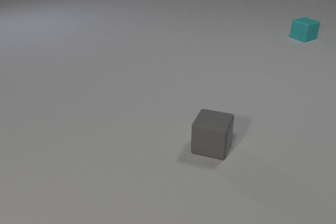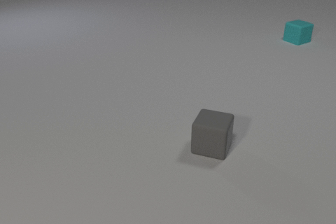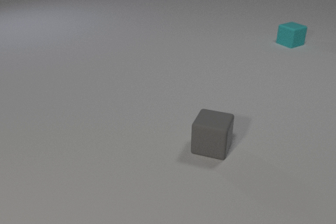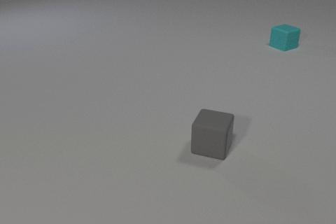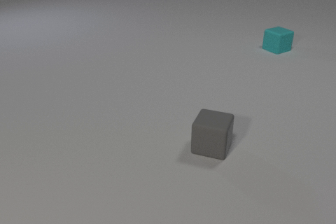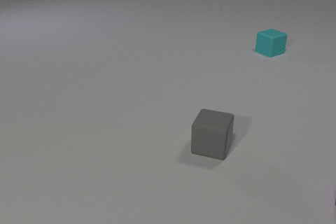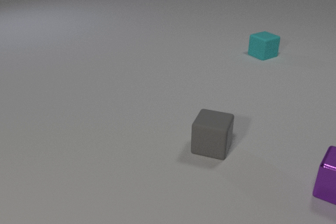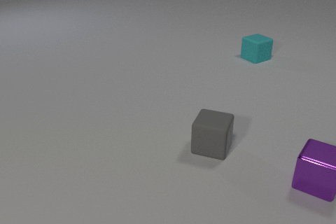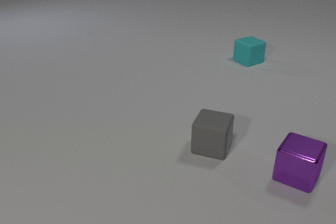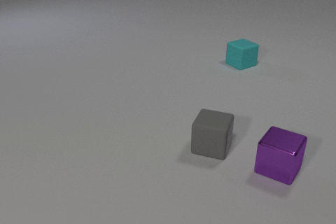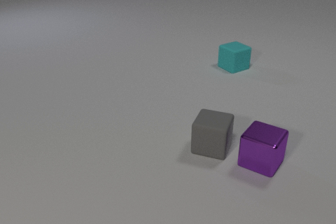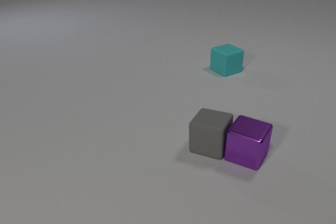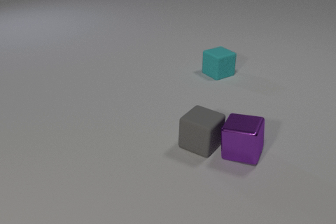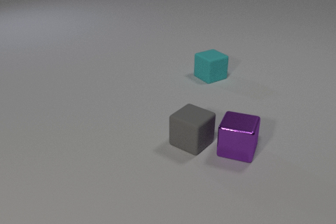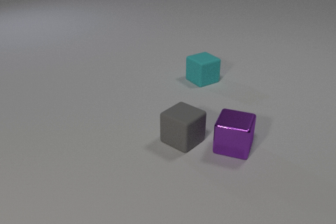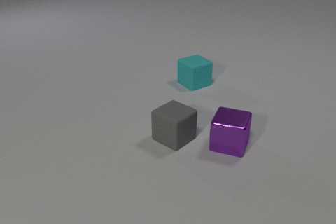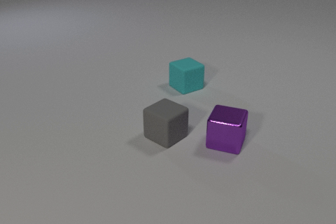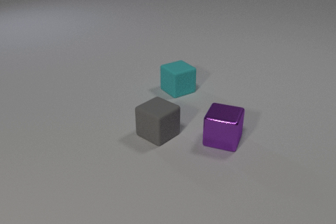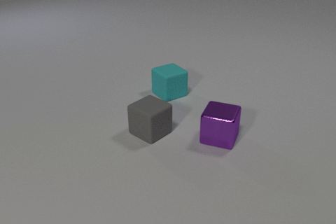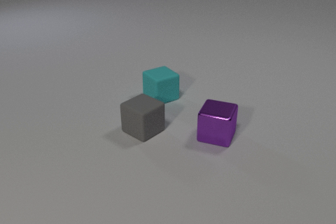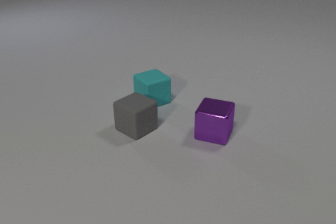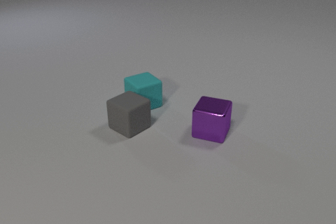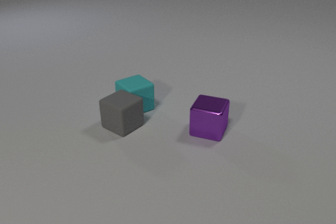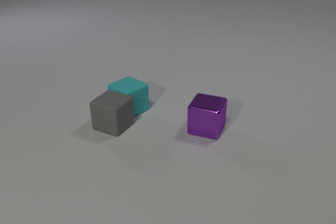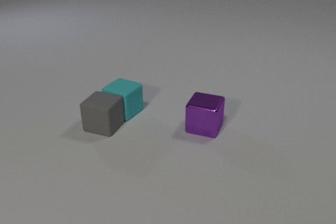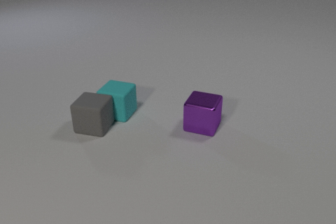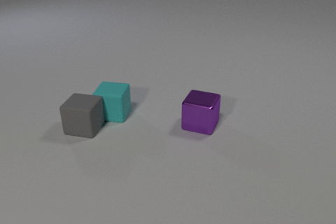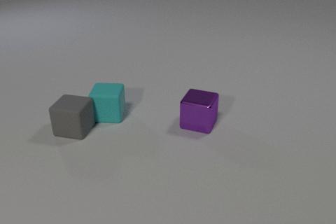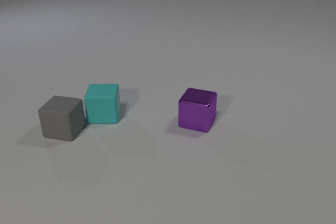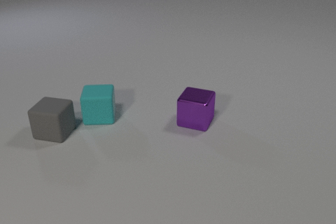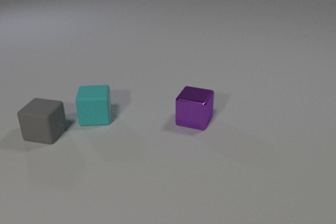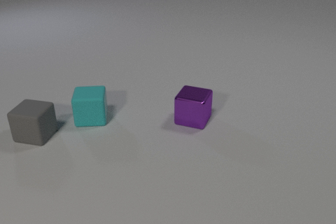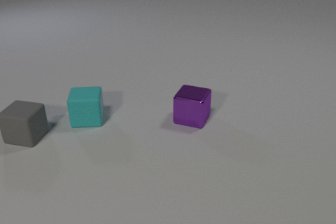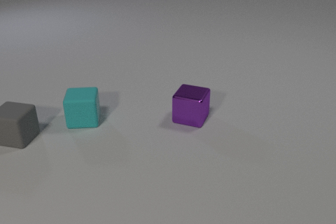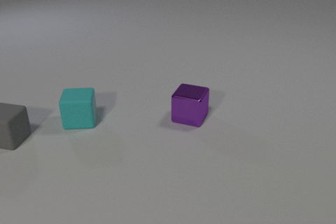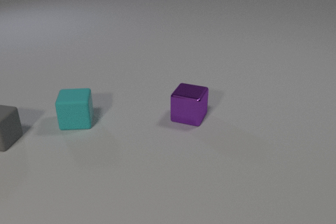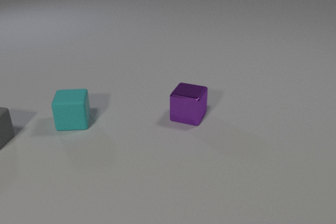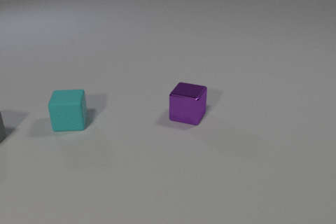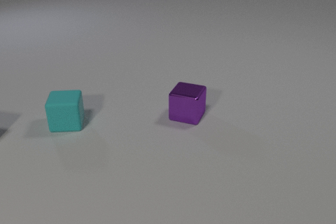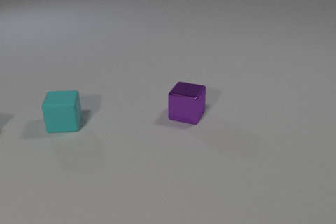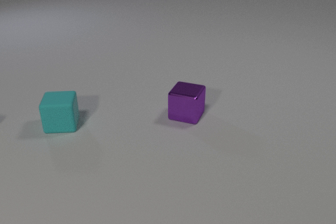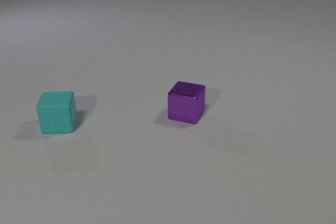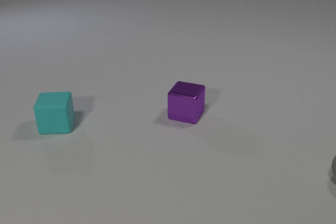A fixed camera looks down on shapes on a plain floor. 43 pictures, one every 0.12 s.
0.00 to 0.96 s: The purple metal cube comes in at the right edge, slides to the left. The cyan rubber cube slides toward the camera and to the left.
0.96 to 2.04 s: The purple metal cube slides to the left and away from the camera. The gray rubber cube slides to the left, spins so that its near face slides to the left, clockwise seen from above. The cyan rubber cube slides toward the camera and to the left. The purple metal cube and the gray rubber cube collide.
2.04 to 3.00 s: The purple metal cube slides away from the camera and to the left. The gray rubber cube slides to the left, spins counterclockwise seen from above by about 30 degrees, its near face sliding to the right. The cyan rubber cube slides to the left and toward the camera, spins so that its near face slides to the right, counterclockwise seen from above. The gray rubber cube and the cyan rubber cube collide.
3.00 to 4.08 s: The purple metal cube slides away from the camera and to the left. The gray rubber cube slides to the left. The cyan rubber cube slides to the left, spins counterclockwise seen from above by about 30 degrees, its near face sliding to the right.
4.08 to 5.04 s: The gray rubber cube slides to the left, leaves at the left edge. The cyan rubber cube slides to the left.
What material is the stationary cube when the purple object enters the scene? rubber.
What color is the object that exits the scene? gray.
What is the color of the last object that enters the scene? gray.
